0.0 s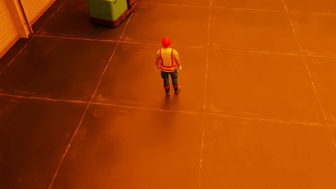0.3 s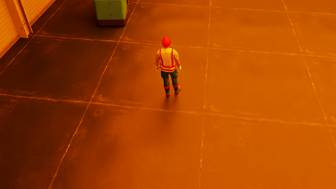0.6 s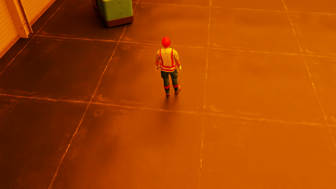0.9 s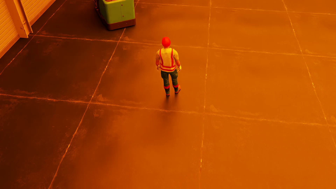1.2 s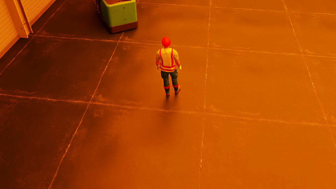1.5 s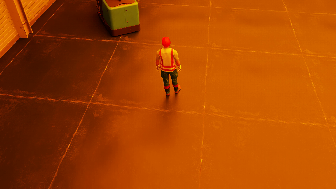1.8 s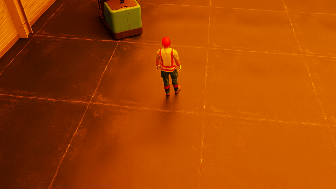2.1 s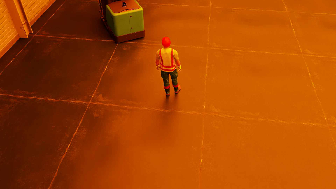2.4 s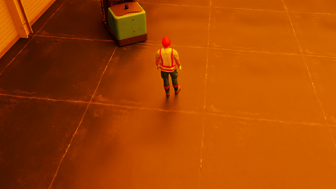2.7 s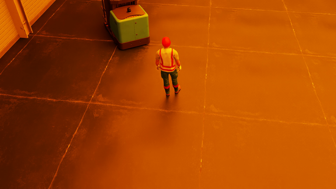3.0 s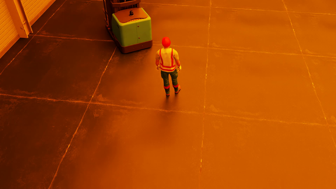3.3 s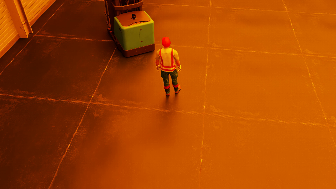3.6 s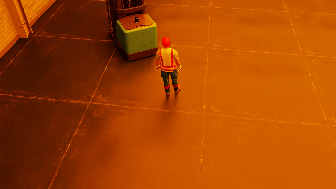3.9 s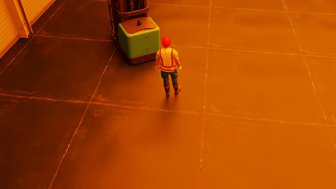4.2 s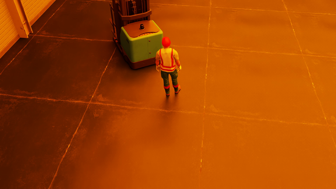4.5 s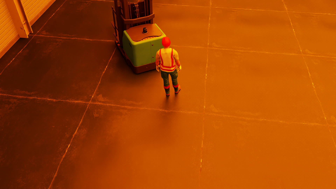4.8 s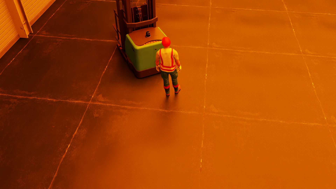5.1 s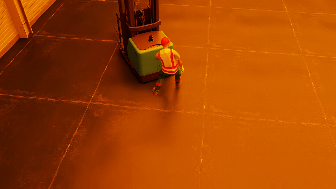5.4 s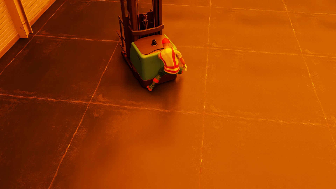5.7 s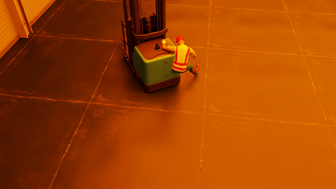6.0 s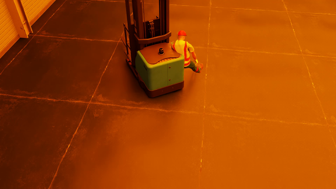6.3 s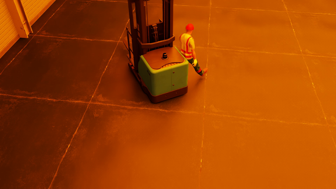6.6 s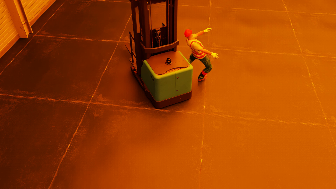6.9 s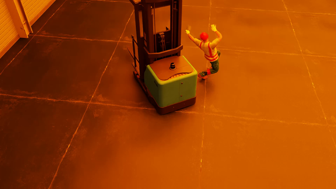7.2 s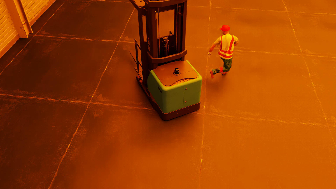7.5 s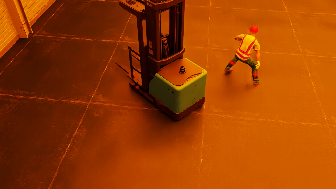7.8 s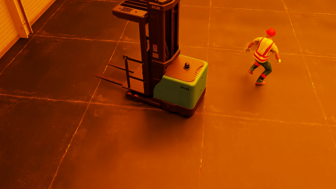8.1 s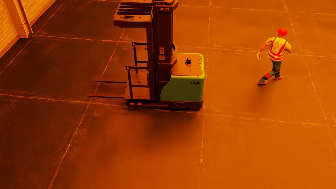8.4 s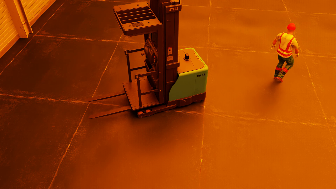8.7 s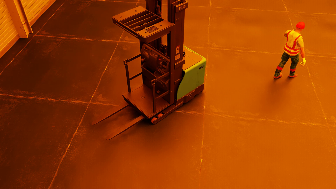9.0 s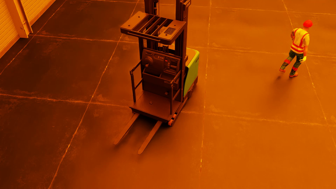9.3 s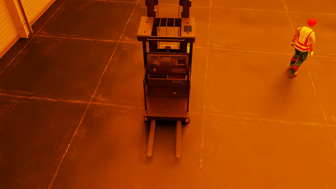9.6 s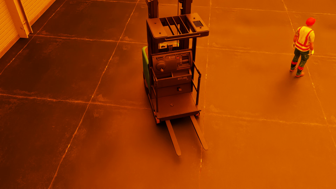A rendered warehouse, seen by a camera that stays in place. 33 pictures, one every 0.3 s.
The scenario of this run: Near miss between a forklift and a person.
